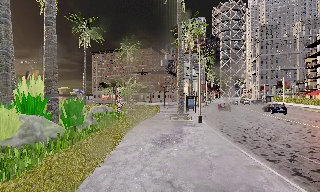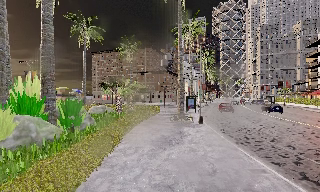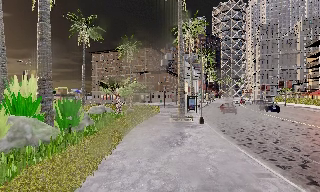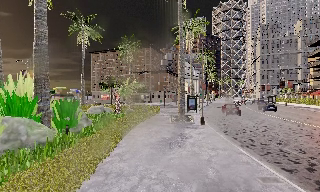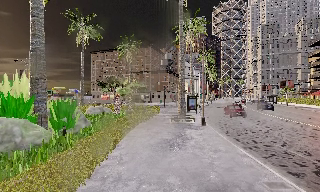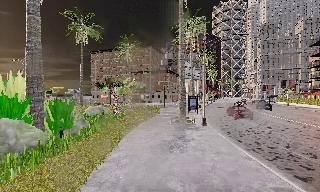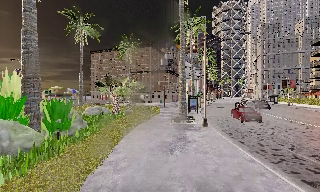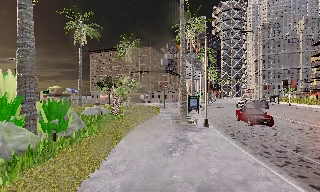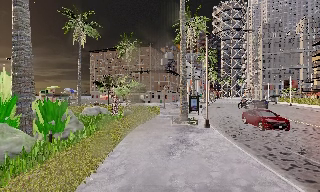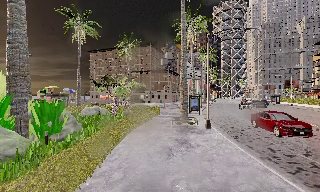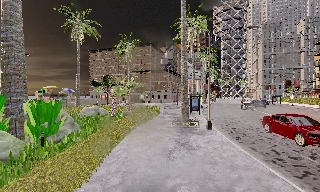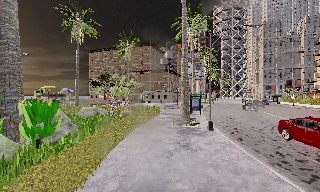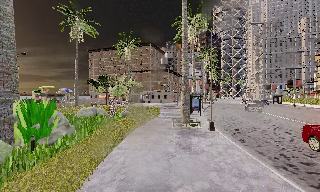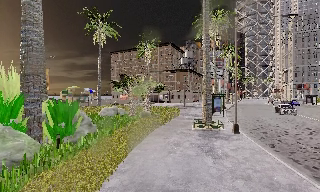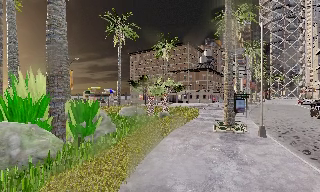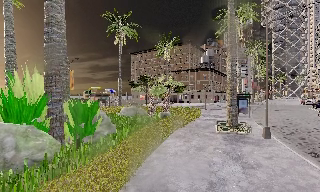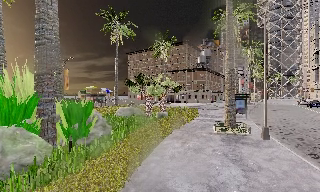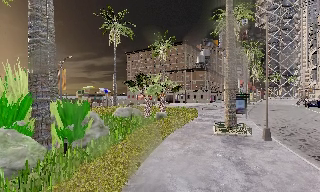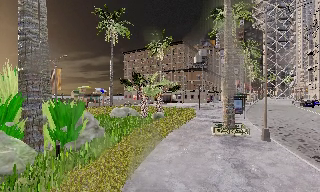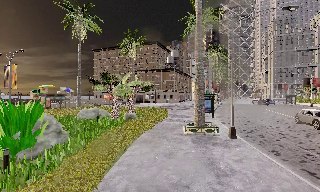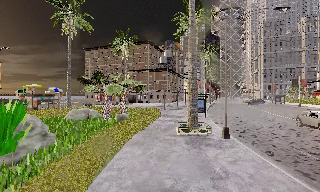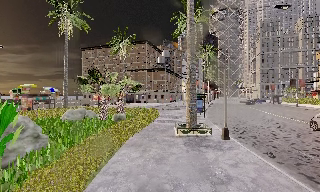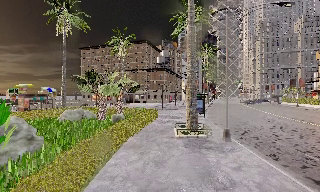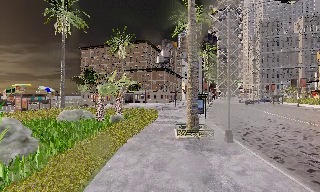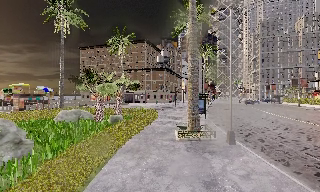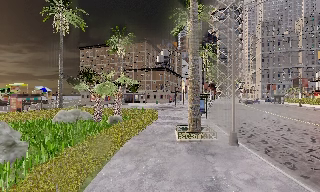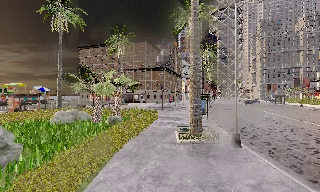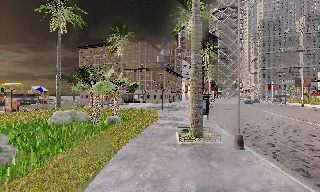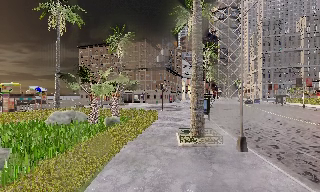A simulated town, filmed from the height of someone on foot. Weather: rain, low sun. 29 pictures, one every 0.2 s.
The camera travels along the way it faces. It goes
forward.
0.0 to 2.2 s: The camera travels forward, about 3 m, so what stands in front looms larger.
2.2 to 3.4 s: The camera pans to its left, which is counterclockwise from overhead, by about 10 degrees. It travels forward, about 1.5 m, so what stands in front looms larger.
3.4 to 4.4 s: The camera pans to its right, which is clockwise from overhead, by about 15 degrees. It travels forward, about 1.5 m, so what stands in front looms larger.
4.4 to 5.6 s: The camera travels forward, about 1.5 m, so what stands in front looms larger.
The film runs forward here.
